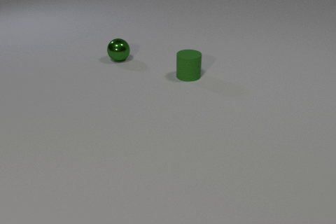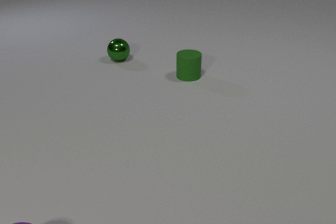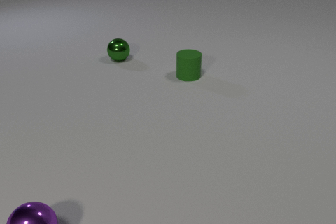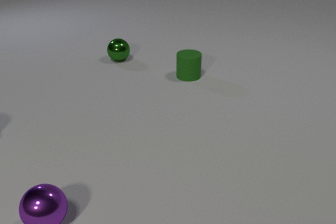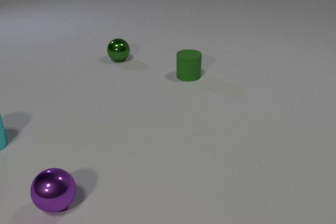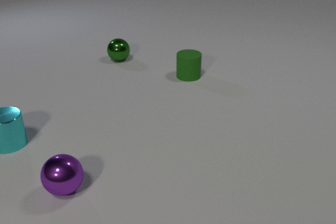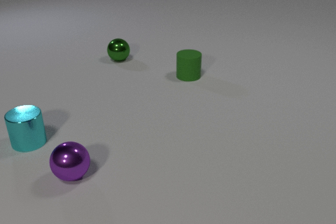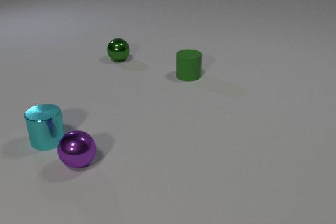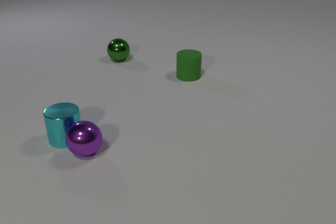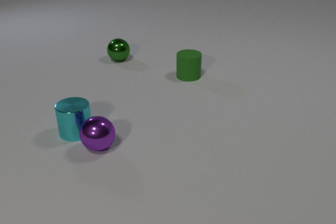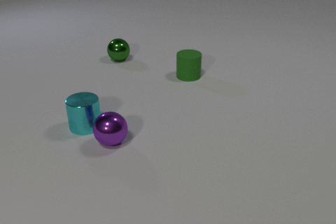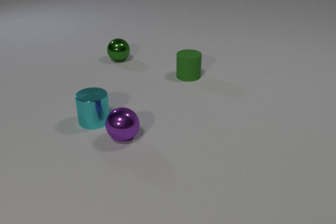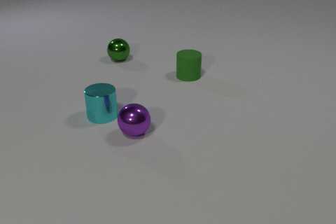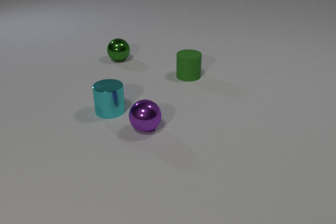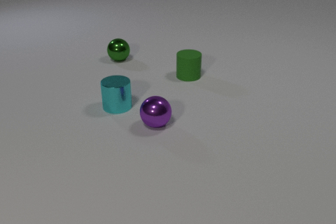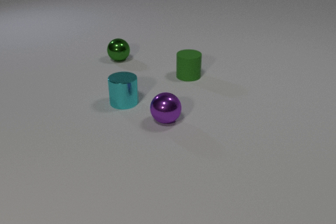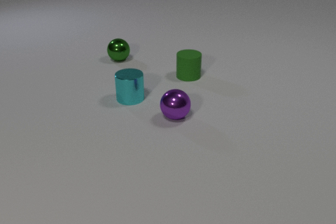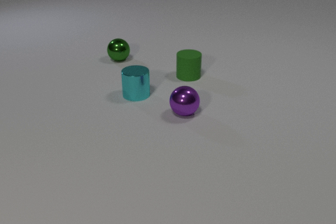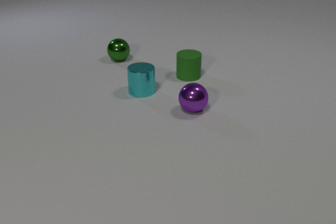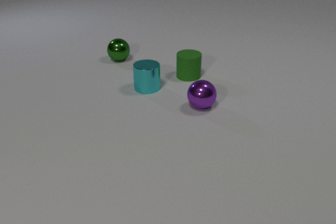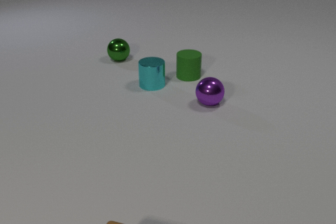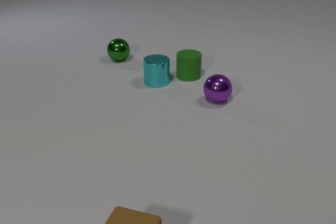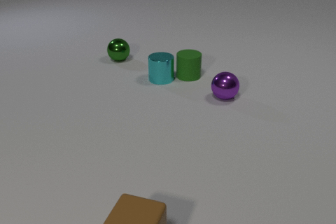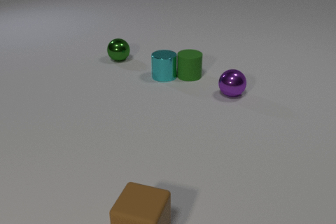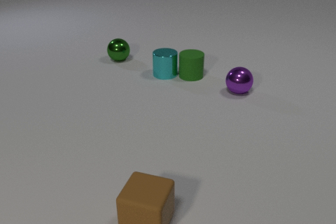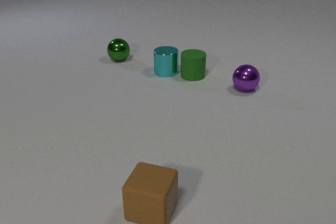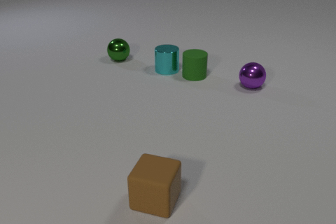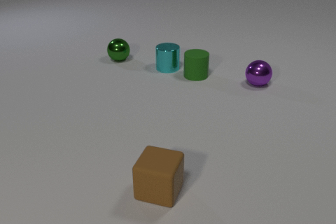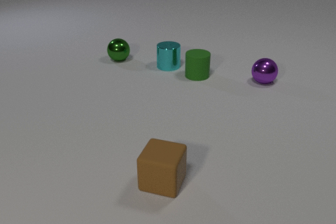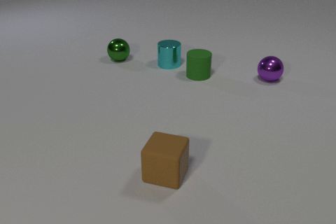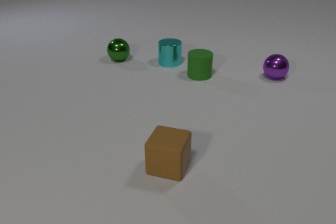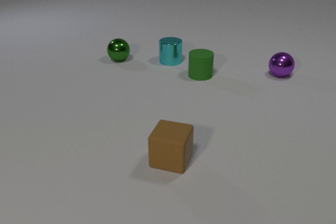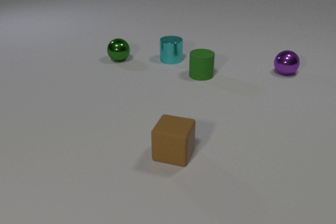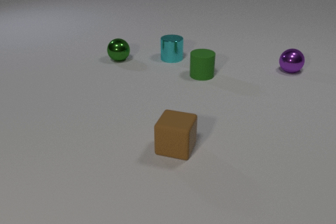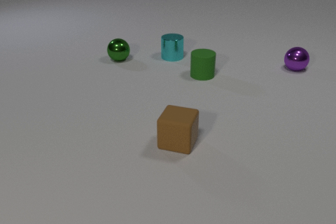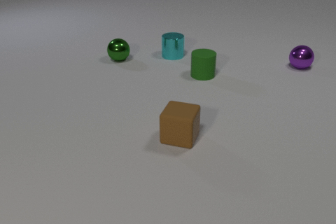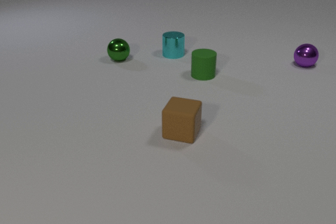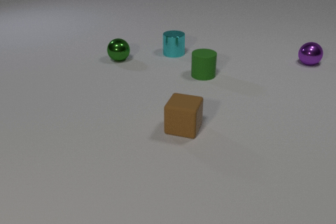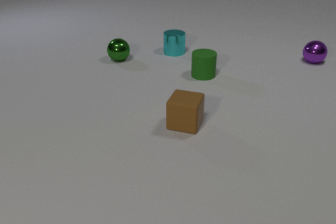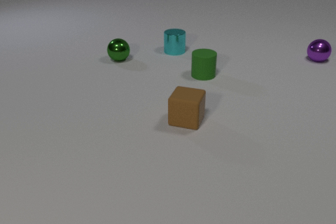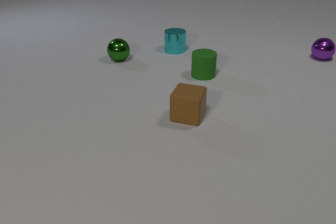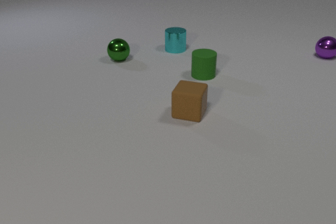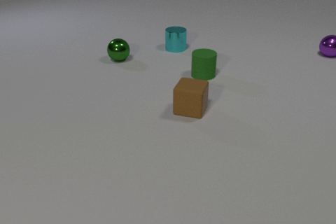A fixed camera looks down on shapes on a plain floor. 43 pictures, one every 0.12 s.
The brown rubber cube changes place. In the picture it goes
away from the camera.
The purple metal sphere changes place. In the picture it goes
away from the camera.
0.00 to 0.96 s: The cyan metal cylinder comes in at the left edge, slides to the right. The purple metal sphere comes in at the bottom edge, rolls away from the camera and to the right. The cyan metal cylinder and the purple metal sphere collide.
0.96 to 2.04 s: The cyan metal cylinder slides away from the camera and to the right. The purple metal sphere rolls to the right and away from the camera.
2.04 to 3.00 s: The cyan metal cylinder slides away from the camera and to the right. The purple metal sphere rolls away from the camera and to the right. The brown rubber cube comes in at the bottom edge, slides away from the camera. The cyan metal cylinder and the green rubber cylinder collide.
3.00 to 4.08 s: The cyan metal cylinder slides away from the camera. The purple metal sphere rolls away from the camera and to the right. The green rubber cylinder slides to the right. The brown rubber cube slides away from the camera.
4.08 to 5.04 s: The cyan metal cylinder slides away from the camera. The purple metal sphere rolls away from the camera and to the right. The brown rubber cube slides away from the camera.
What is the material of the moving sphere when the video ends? metal.
Are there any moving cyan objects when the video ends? yes.
How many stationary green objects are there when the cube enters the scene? 2.
